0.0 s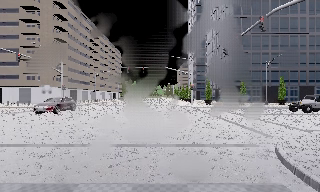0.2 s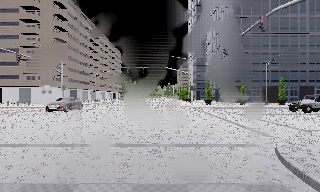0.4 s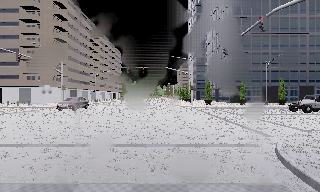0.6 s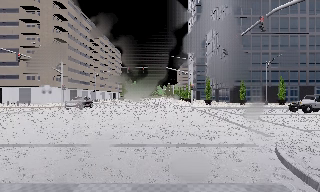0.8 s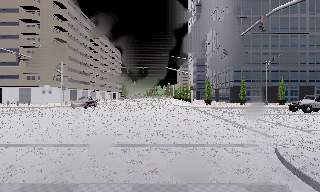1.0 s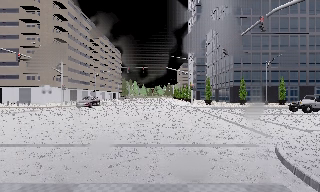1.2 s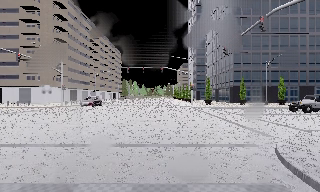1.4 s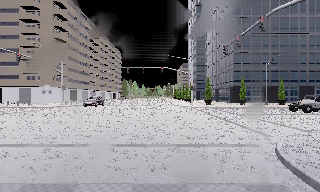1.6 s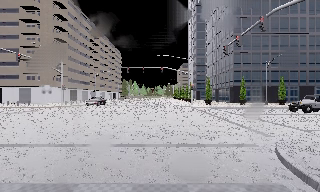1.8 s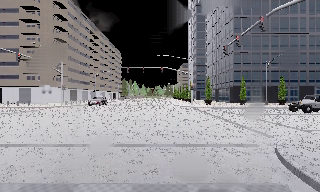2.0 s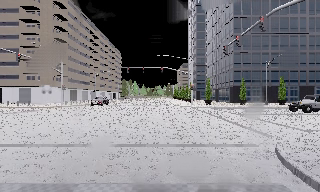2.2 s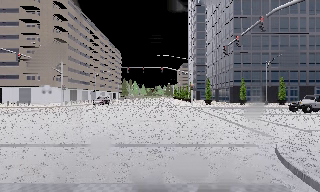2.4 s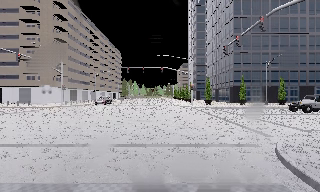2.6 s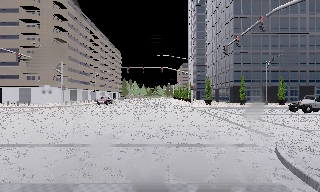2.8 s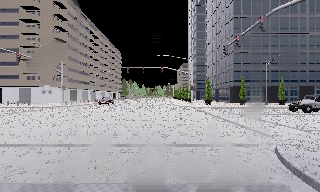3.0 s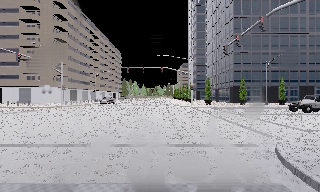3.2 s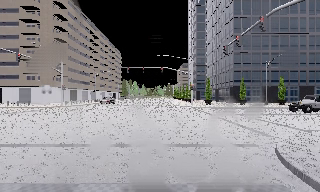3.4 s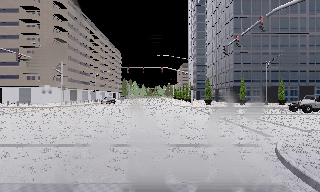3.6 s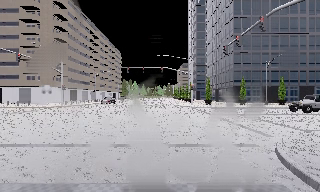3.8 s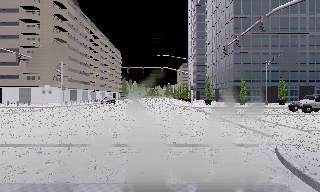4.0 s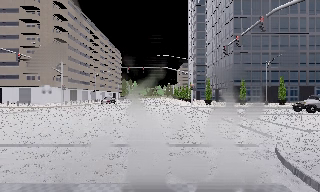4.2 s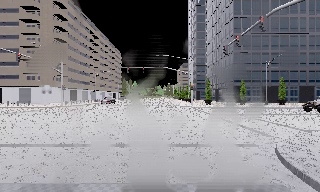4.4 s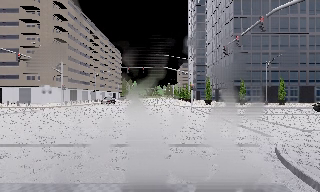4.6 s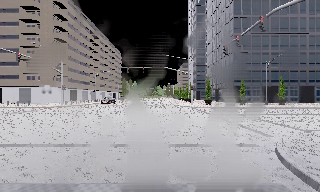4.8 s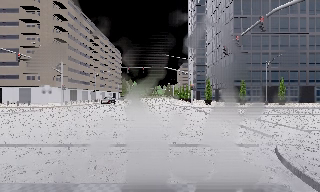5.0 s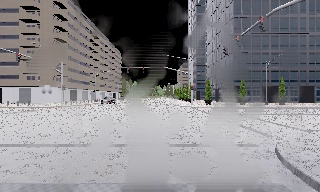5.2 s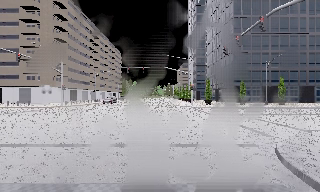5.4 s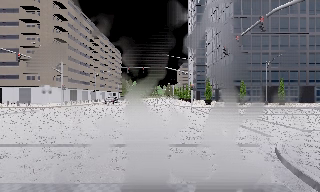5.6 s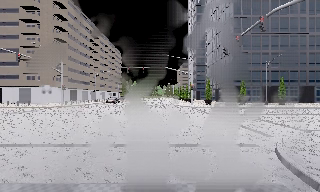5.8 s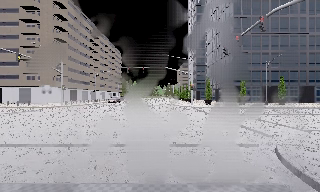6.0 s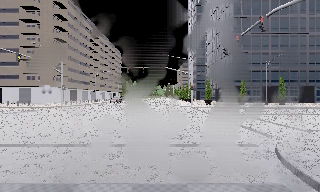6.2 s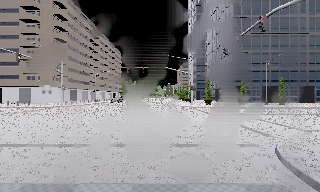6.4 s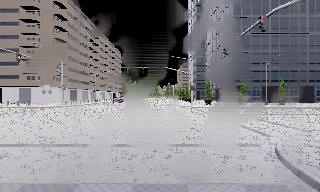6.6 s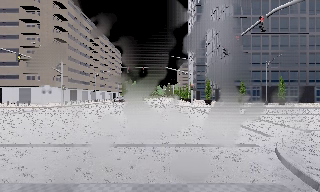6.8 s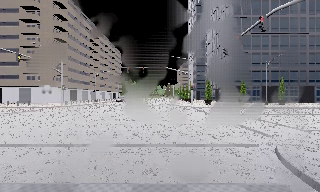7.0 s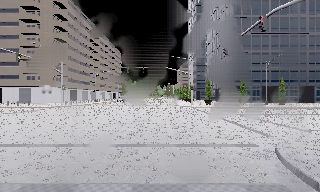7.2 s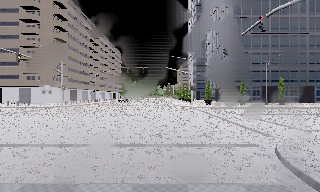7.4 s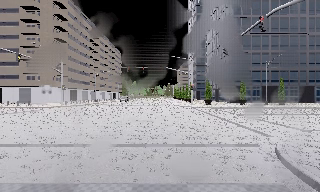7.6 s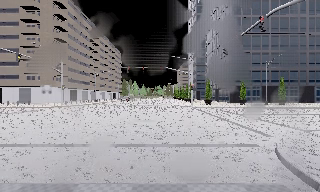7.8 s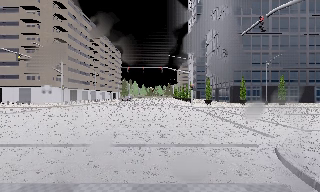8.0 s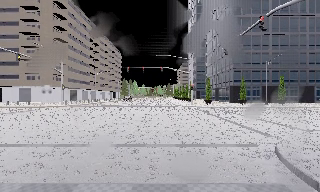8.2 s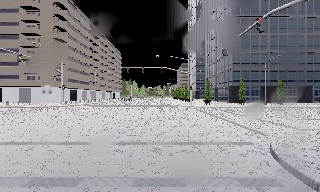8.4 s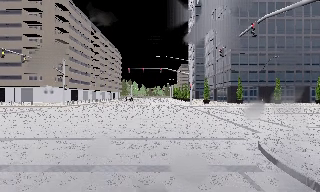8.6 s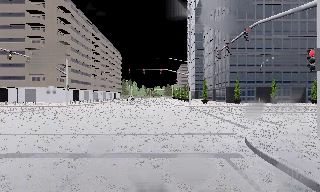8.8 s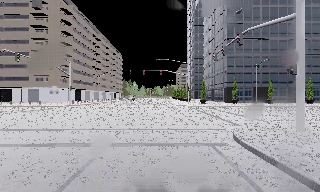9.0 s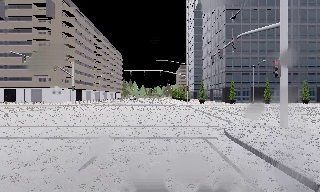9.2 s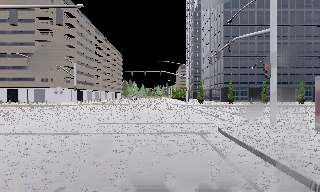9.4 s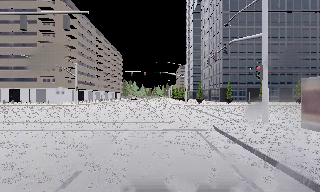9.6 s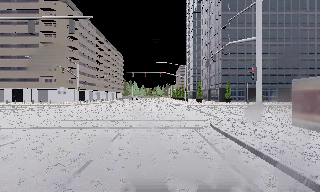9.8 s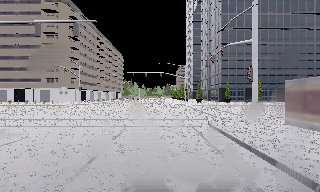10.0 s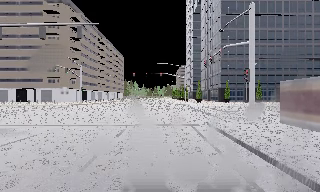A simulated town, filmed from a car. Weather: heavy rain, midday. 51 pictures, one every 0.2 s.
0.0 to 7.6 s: The camera keeps its place and its aim.
7.6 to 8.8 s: The camera travels backward, about 2.5 m, so what stands in front gets smaller. It gains speed.
8.8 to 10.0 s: The camera travels backward, about 3.5 m, so what stands in front gets smaller. It loses speed.
The film runs backward here.
